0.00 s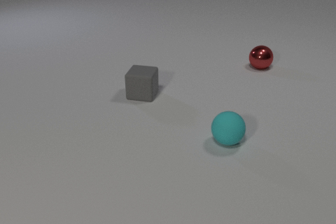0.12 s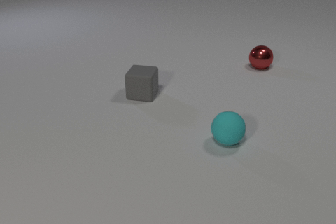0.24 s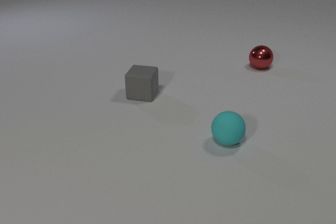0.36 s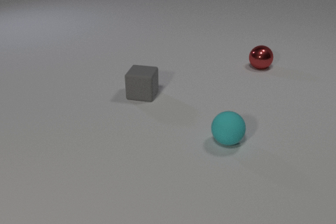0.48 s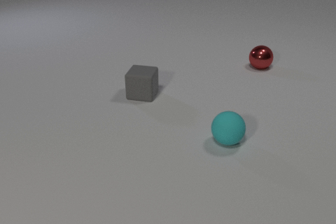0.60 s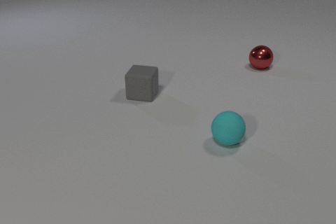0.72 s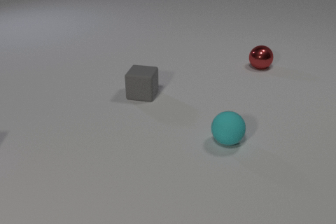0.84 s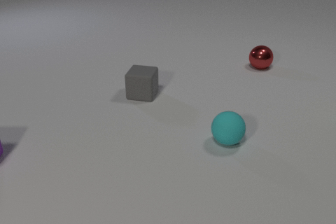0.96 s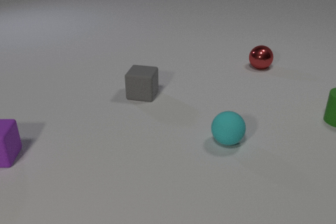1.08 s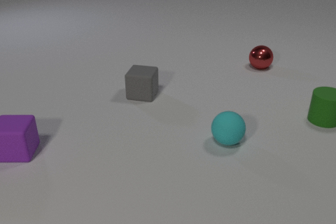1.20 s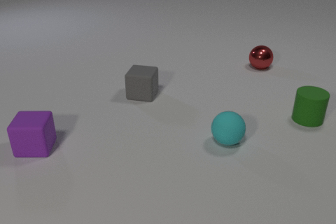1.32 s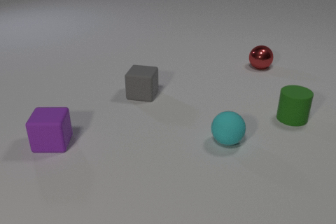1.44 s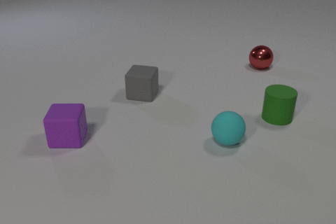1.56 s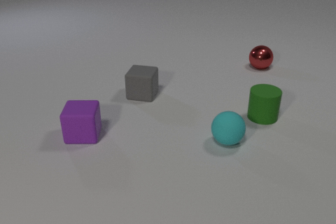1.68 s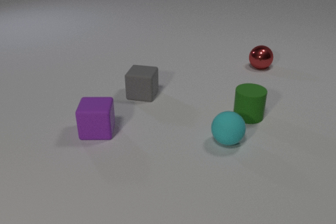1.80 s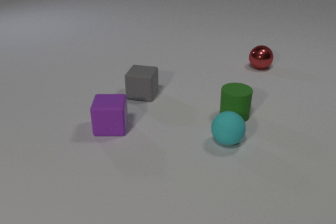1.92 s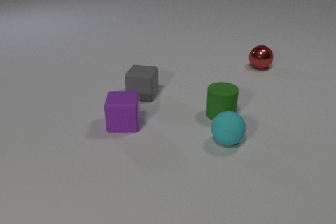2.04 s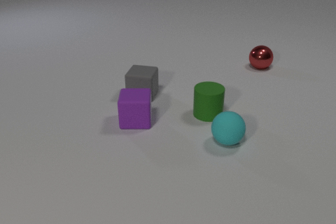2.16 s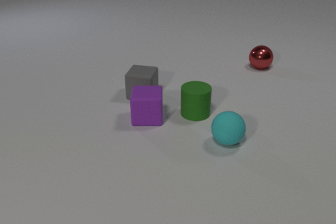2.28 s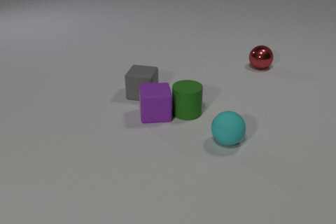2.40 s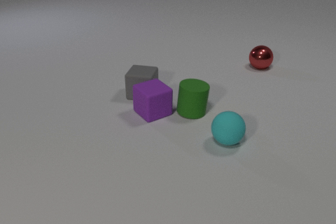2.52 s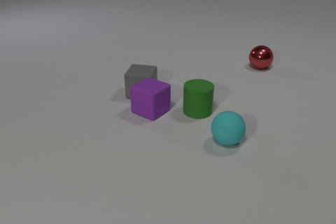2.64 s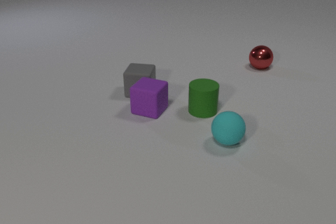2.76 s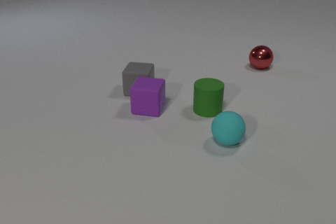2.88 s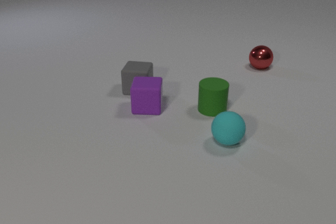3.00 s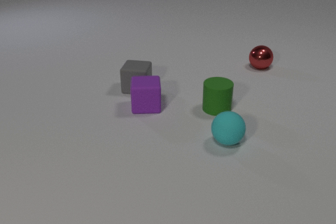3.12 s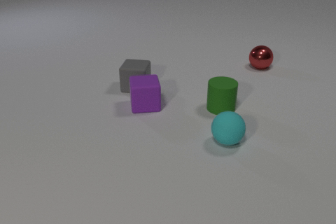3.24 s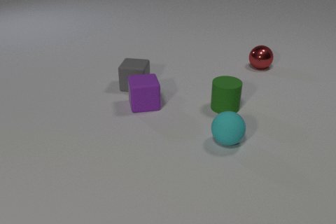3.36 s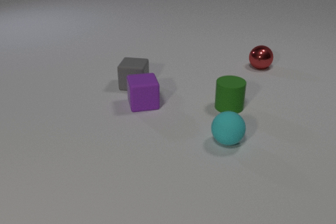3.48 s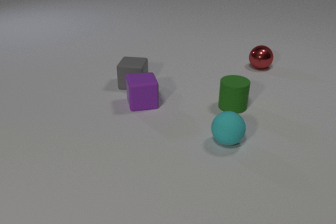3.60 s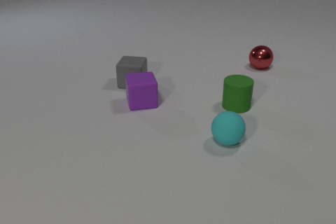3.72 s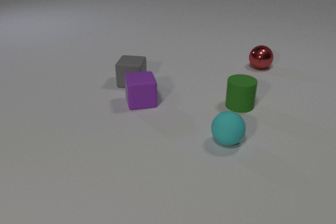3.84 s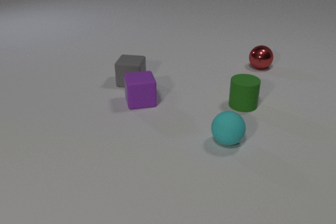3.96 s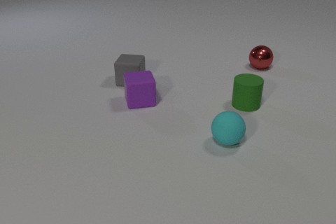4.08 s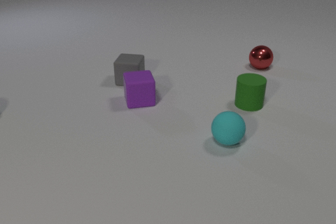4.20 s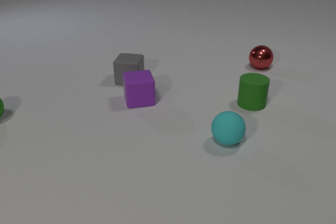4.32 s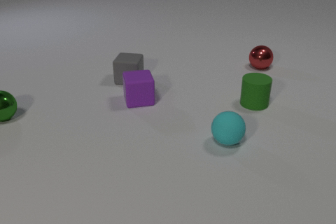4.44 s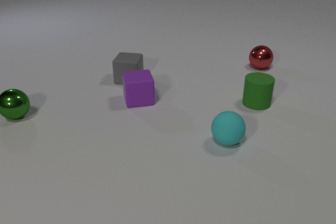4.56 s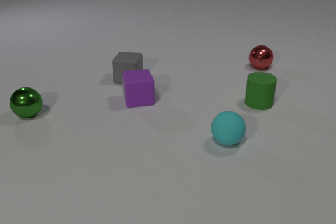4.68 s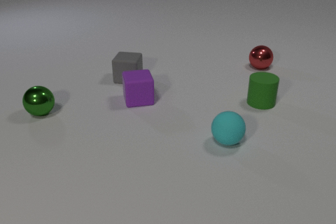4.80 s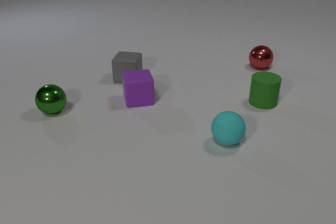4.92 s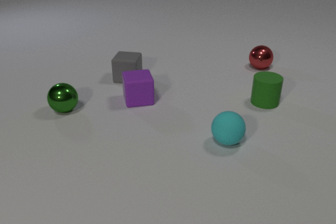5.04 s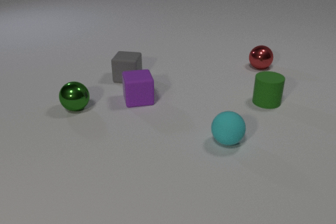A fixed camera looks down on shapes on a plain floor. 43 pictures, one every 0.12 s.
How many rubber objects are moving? 3.
Are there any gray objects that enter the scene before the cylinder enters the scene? no.
What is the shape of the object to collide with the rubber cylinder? cube.
0.00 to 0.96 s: The purple rubber cube comes in at the left edge, slides to the right. The green rubber cylinder comes in at the right edge, slides to the left.
0.96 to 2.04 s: The purple rubber cube slides to the right. The green rubber cylinder slides to the left.
2.04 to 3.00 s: The purple rubber cube slides away from the camera, spins so that its near face slides to the right, counterclockwise seen from above. The green rubber cylinder slides away from the camera and to the right. The gray rubber cube slides away from the camera. The purple rubber cube and the green rubber cylinder collide. The purple rubber cube and the gray rubber cube collide.
3.00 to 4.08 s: The purple rubber cube slides away from the camera and to the left. The green rubber cylinder slides to the right and away from the camera. The gray rubber cube slides away from the camera.
4.08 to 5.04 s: The green rubber cylinder slides to the right and away from the camera. The gray rubber cube slides away from the camera. The green metal sphere comes in at the left edge, rolls to the right.
